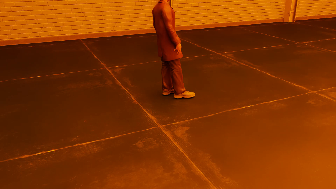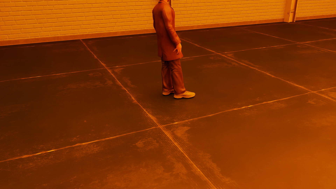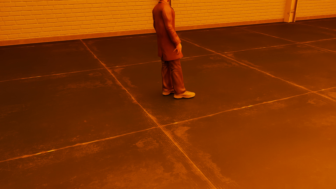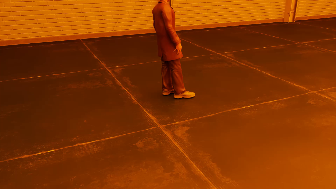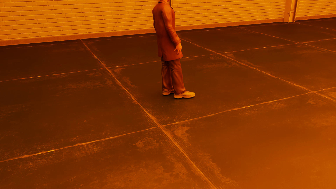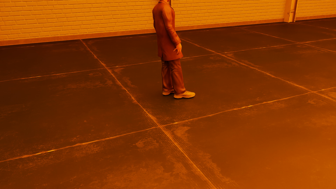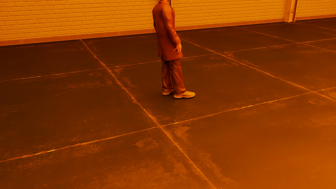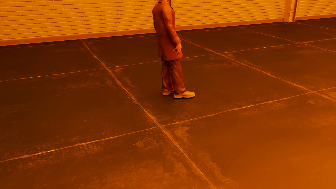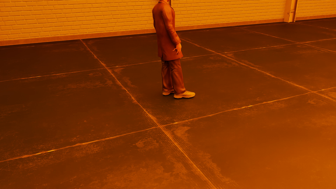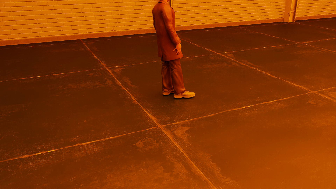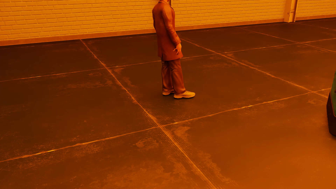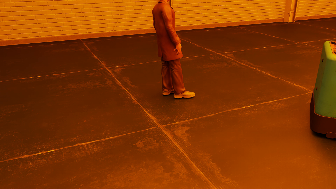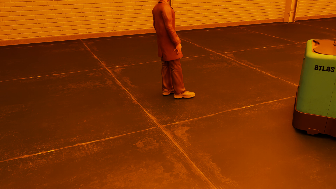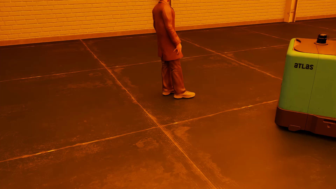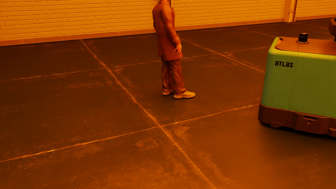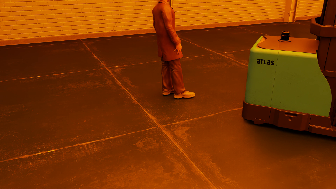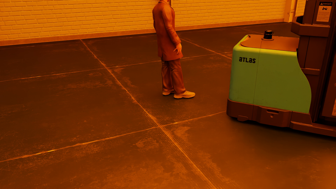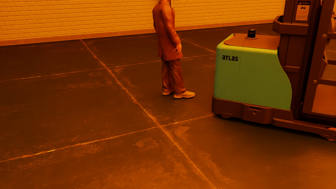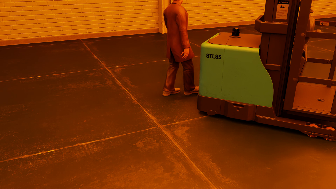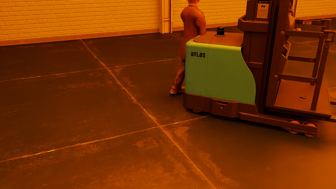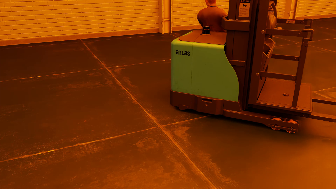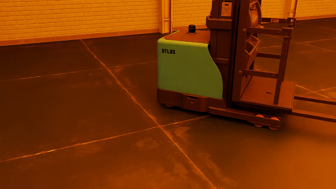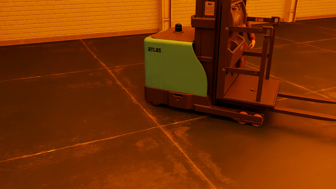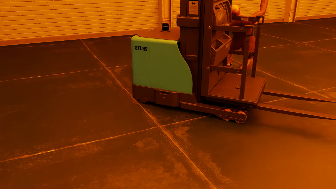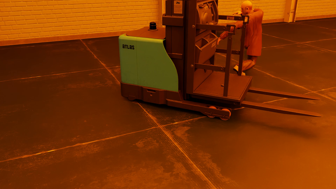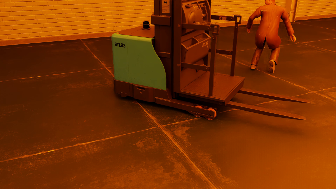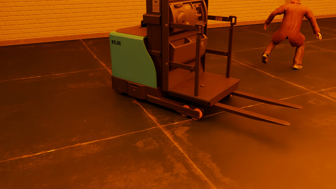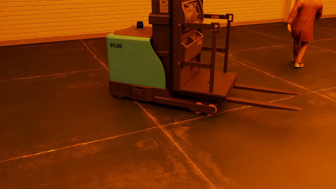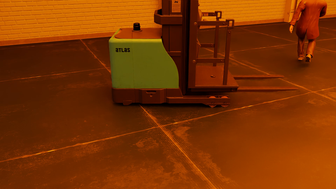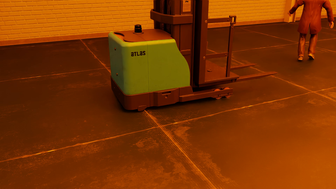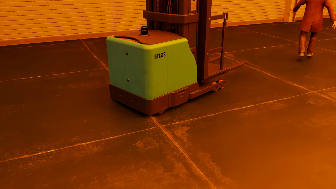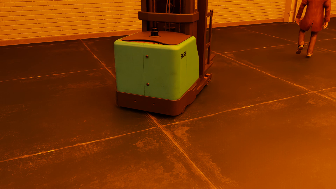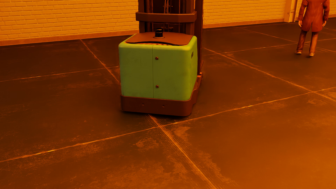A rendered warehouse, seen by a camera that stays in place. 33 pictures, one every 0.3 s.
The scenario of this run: Near miss between a forklift and a person.
